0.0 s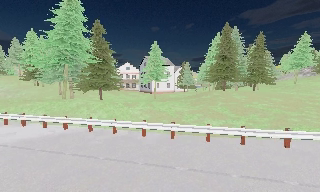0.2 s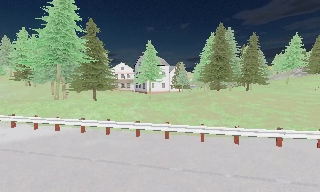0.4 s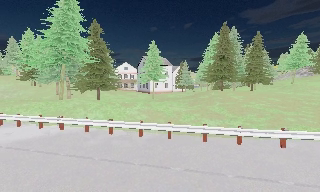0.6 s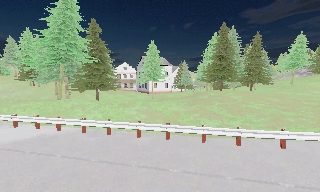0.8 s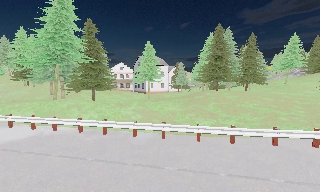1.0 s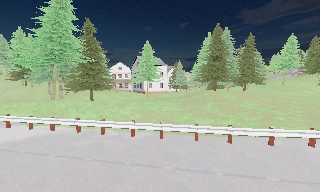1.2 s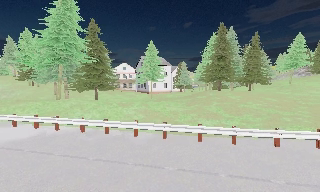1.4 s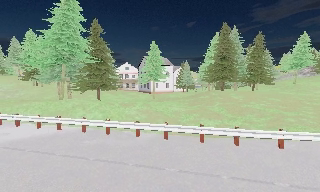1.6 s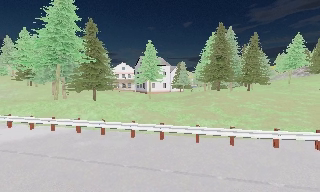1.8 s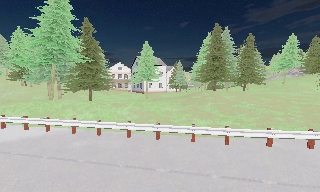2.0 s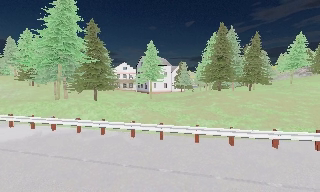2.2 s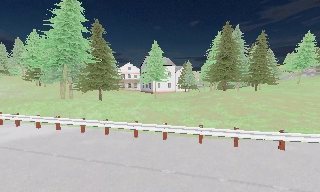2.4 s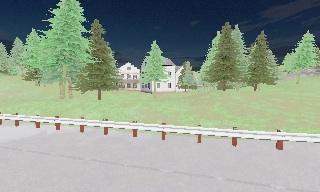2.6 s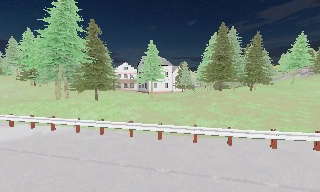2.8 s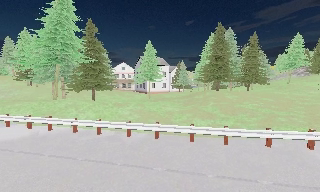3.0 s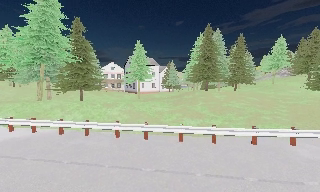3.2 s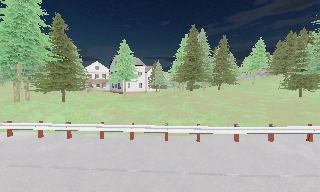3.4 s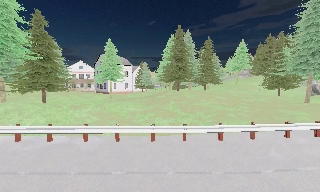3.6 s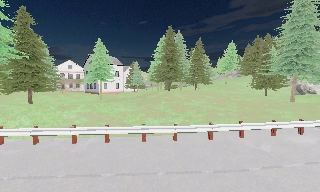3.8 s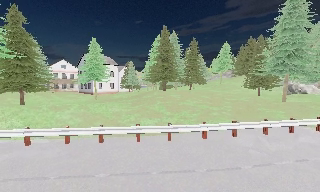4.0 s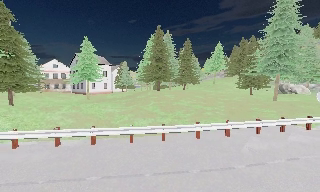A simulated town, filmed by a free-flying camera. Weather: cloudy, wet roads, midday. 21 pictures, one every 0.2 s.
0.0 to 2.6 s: The camera travels to its right, about 0.5 m, so close, fixed things drift to the left.
2.6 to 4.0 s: The camera pans to its right, which is clockwise from overhead, by about 20 degrees.
The film runs backward here.
